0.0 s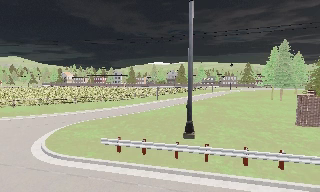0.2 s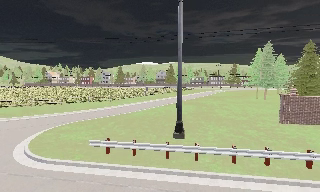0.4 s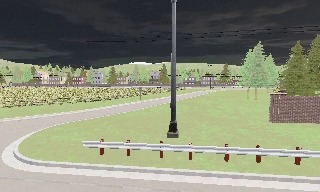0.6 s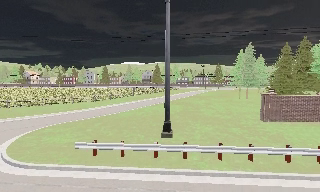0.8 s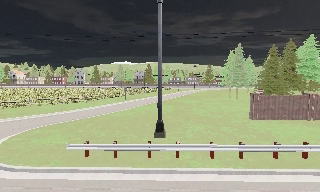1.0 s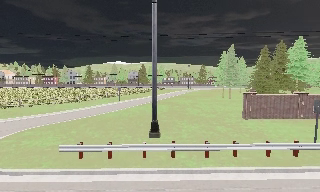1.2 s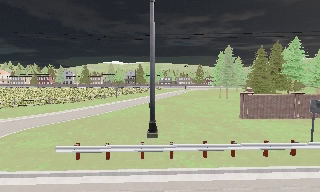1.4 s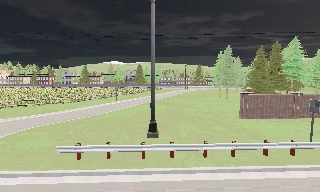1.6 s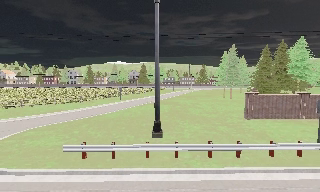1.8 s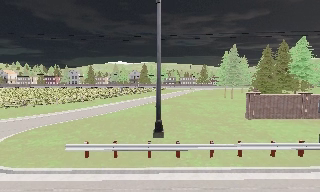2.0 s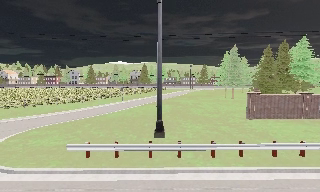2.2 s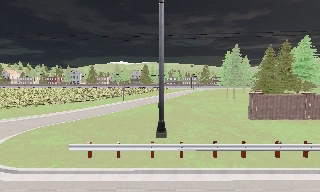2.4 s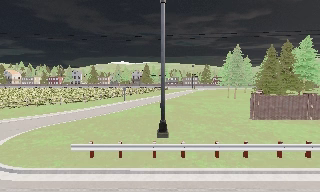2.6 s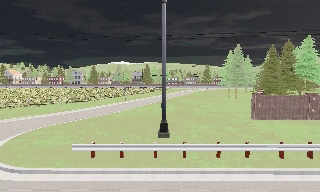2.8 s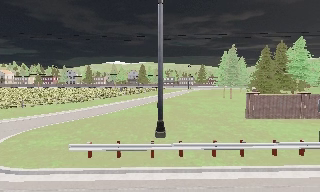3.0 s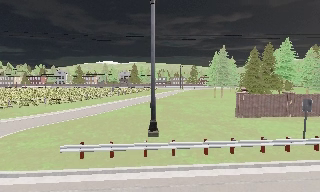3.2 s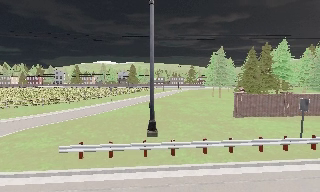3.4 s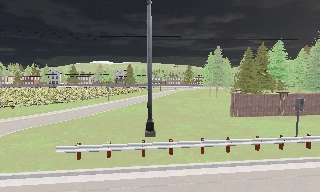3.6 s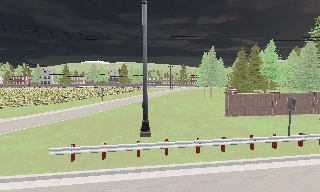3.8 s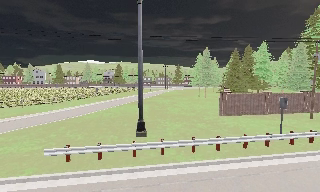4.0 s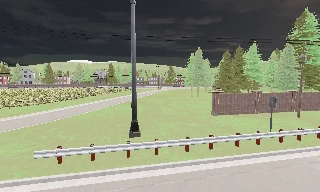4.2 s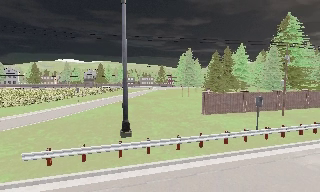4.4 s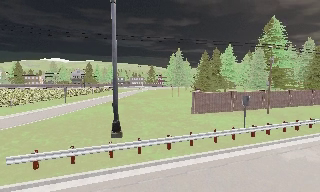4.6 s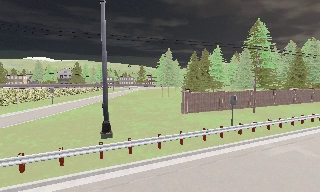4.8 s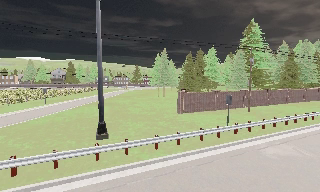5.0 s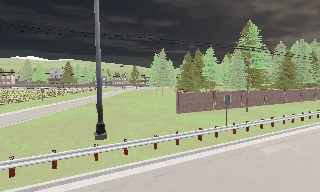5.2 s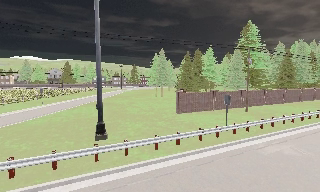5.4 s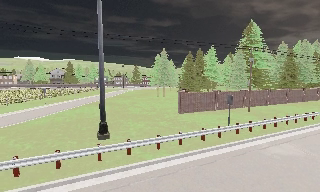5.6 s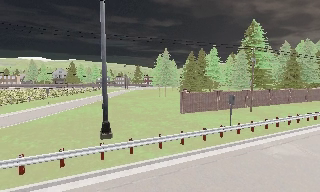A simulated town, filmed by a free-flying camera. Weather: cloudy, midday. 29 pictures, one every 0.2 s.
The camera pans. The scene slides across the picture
to the left.
The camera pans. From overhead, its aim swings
clockwise.
0.0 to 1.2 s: The camera pans to its right, which is clockwise from overhead, by about 15 degrees.
1.2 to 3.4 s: The camera travels to its left, about 0.5 m.
3.4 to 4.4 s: The camera swings to its right by about 15 degrees, and the scene slides to the left.
4.4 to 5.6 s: The camera shifts only a little, or ends up much as it began.
The film runs forward here.
